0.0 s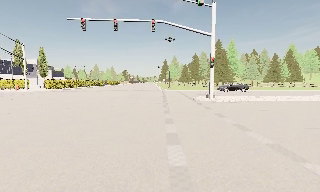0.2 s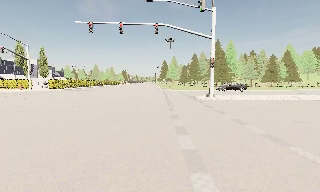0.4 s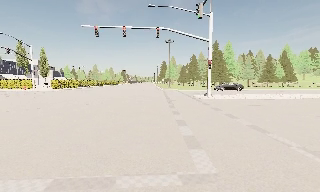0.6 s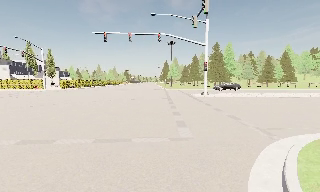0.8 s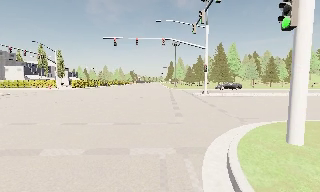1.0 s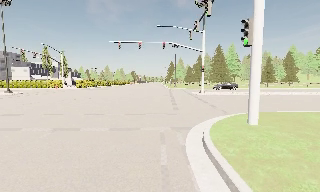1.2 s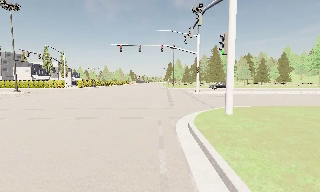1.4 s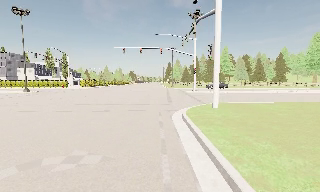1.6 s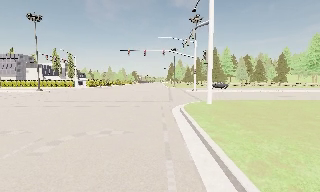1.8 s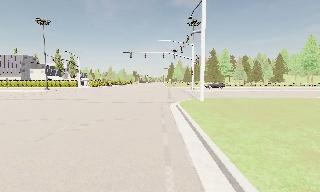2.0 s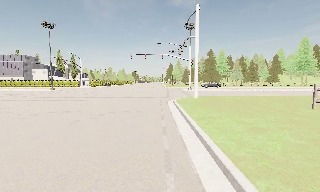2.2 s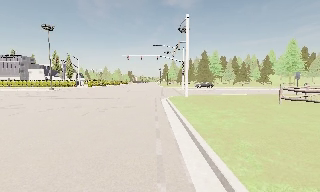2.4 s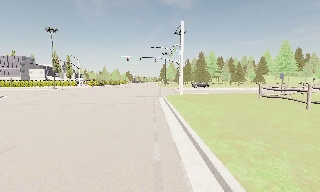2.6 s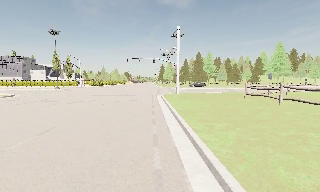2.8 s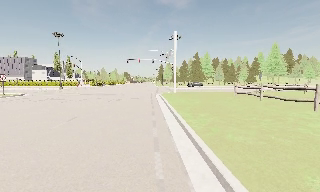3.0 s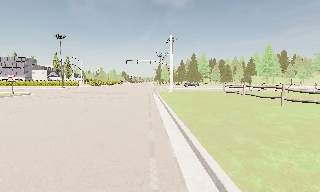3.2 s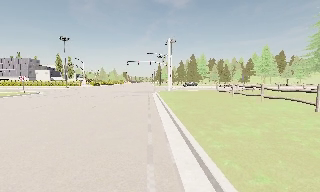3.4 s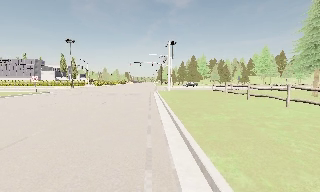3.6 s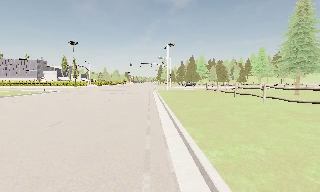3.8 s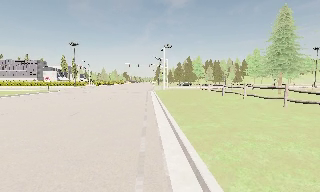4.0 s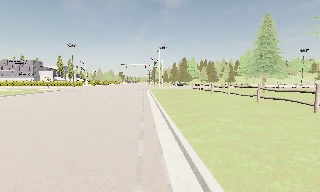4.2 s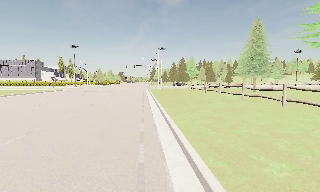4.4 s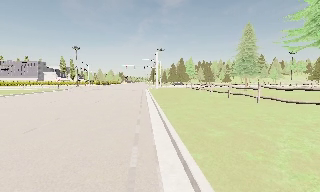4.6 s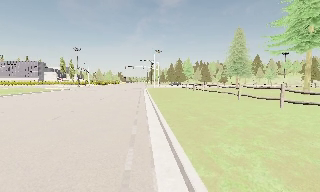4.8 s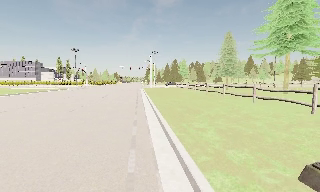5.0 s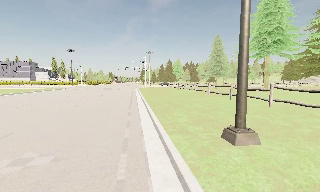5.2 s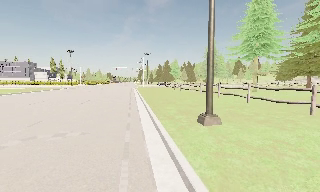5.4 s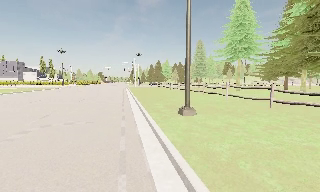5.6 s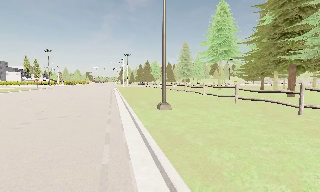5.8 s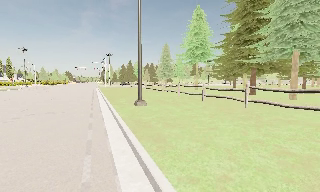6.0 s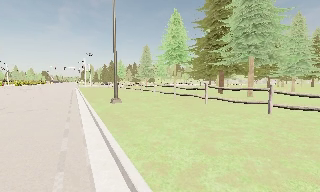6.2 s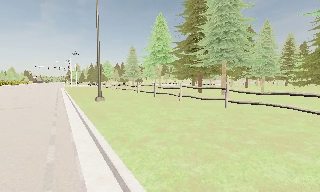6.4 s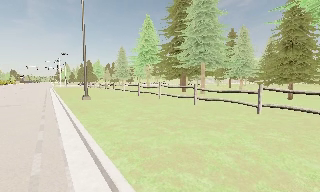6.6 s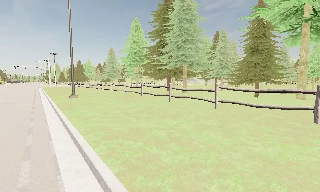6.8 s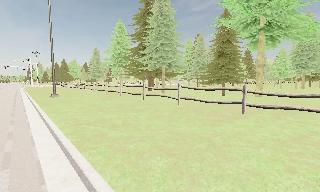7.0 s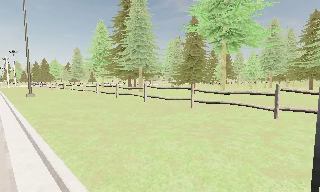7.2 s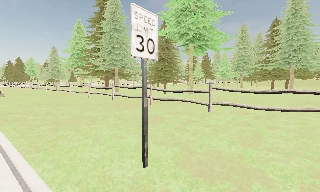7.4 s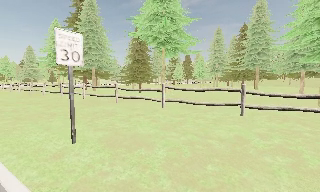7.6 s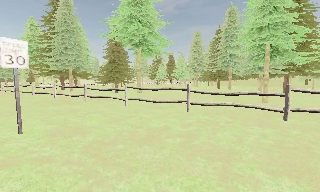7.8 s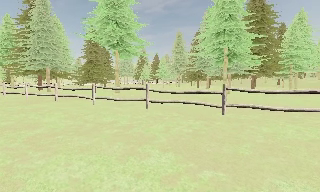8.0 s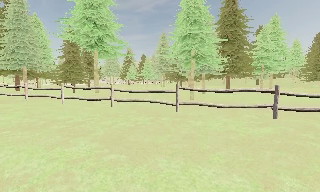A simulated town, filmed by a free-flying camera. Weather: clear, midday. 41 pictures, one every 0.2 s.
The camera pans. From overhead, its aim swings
clockwise.
The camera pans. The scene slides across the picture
to the left.
0.0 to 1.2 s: The camera travels backward, about 9 m, so what stands in front gets smaller. It gains speed.
1.2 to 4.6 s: The camera travels backward, about 30 m, so what stands in front gets smaller.
4.6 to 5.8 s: The scene slides to the left, as the camera pans about 15 degrees to its right. It travels backward, about 10 m, so what stands in front gets smaller.
5.8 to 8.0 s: The scene slides to the left, as the camera pans about 45 degrees to its right. It travels to its right and backward, about 19 m, so close, fixed things drift to the left.
The film runs backward here.
